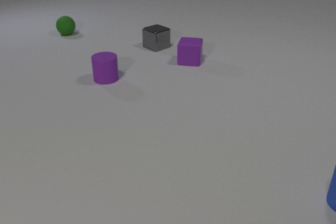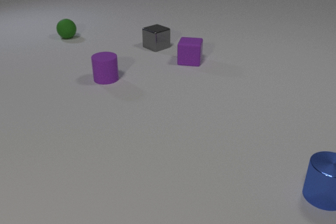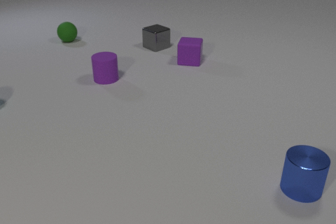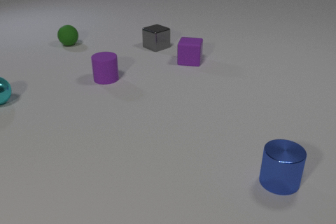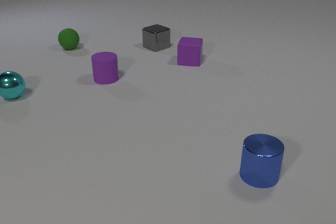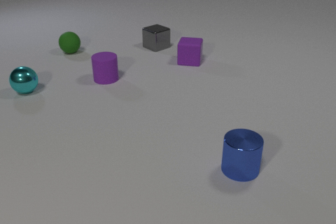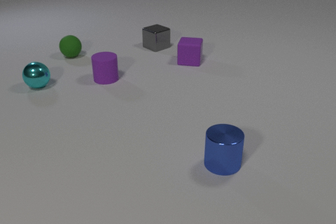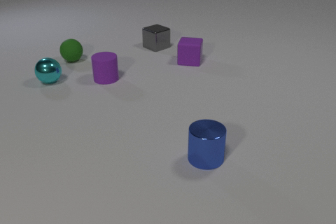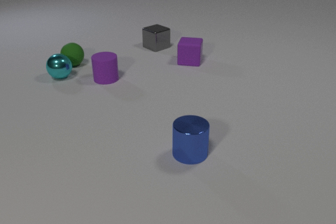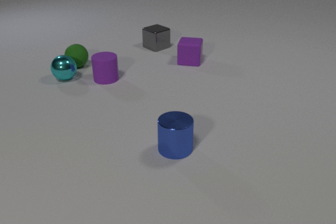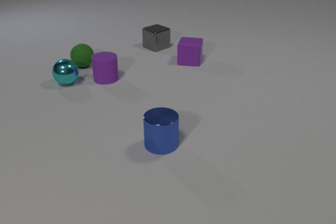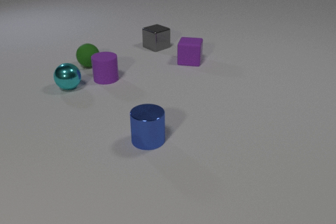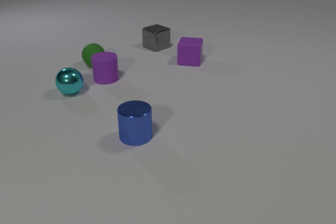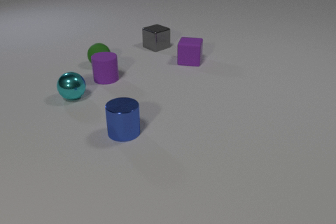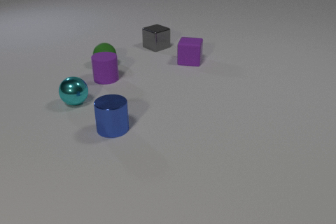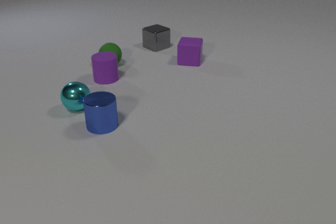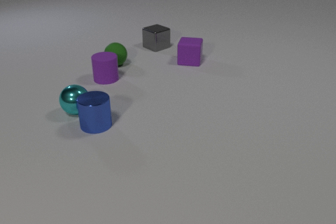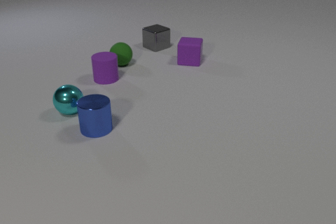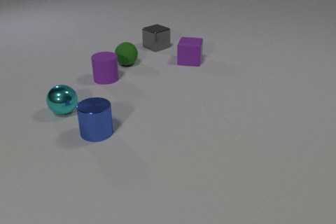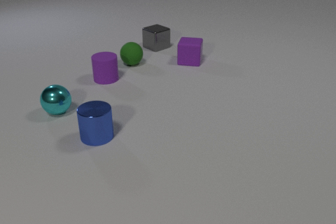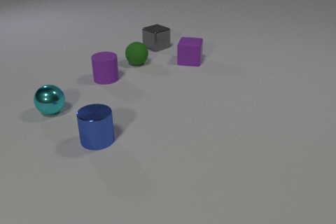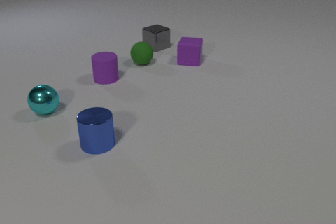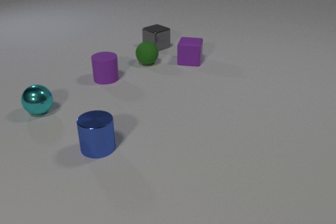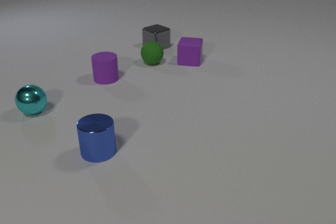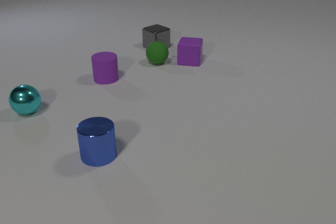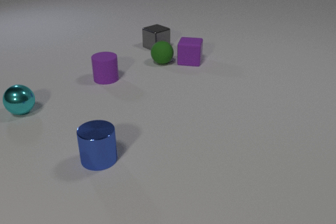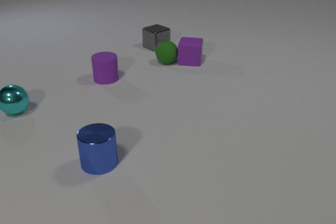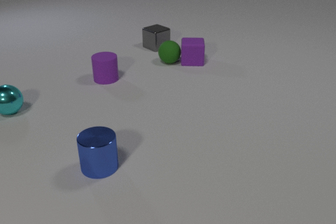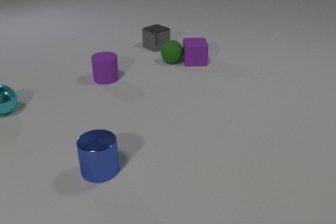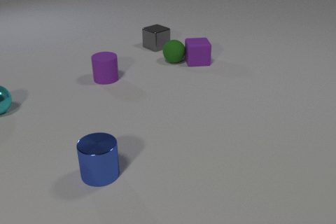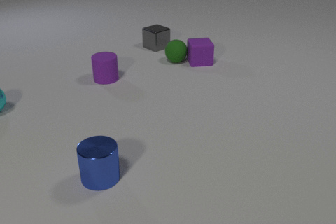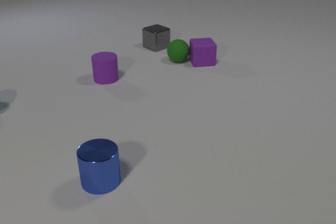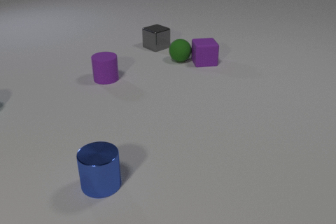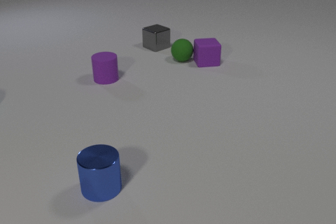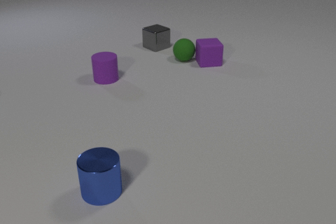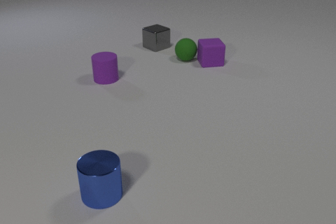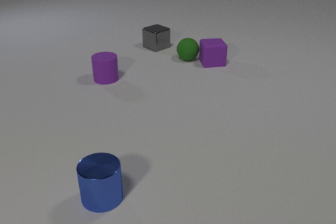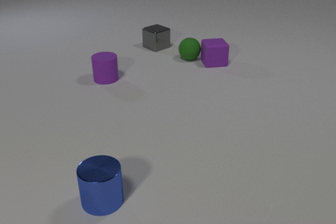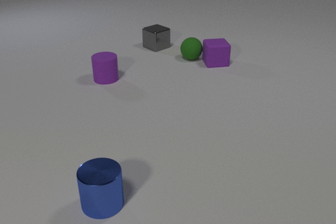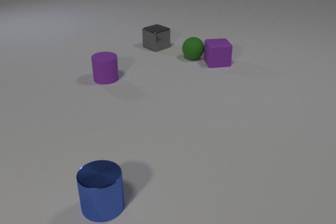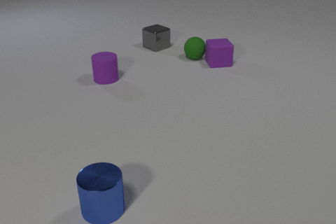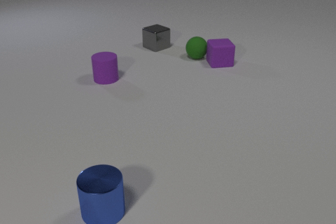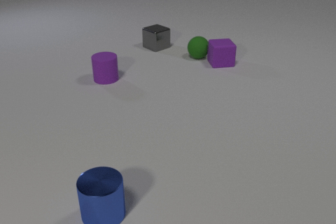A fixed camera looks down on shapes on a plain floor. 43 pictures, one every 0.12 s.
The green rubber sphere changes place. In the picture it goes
to the right.
0.00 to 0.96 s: The green rubber sphere rolls toward the camera. The cyan metal sphere comes in at the left edge, rolls to the right and away from the camera. The blue metal cylinder slides to the left.
0.96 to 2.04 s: The green rubber sphere rolls to the right. The cyan metal sphere rolls toward the camera. The blue metal cylinder slides to the left and away from the camera. The green rubber sphere and the cyan metal sphere collide. The cyan metal sphere and the blue metal cylinder collide.
2.04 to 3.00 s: The green rubber sphere rolls to the right. The cyan metal sphere rolls to the left. The blue metal cylinder slides toward the camera.
3.00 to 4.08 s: The green rubber sphere rolls to the right. The cyan metal sphere rolls to the left and away from the camera, leaves at the left edge. The purple rubber cube slides to the right, spins so that its near face slides to the right, counterclockwise seen from above. The blue metal cylinder slides toward the camera. The green rubber sphere and the purple rubber cube collide.
4.08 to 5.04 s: The green rubber sphere rolls to the right and away from the camera. The purple rubber cube slides to the right. The blue metal cylinder slides toward the camera.
What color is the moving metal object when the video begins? blue.
Are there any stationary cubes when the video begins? yes.
How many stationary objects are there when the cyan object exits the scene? 2.
